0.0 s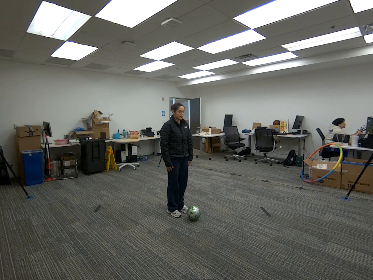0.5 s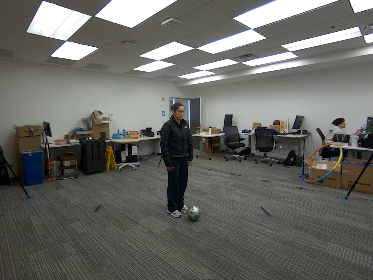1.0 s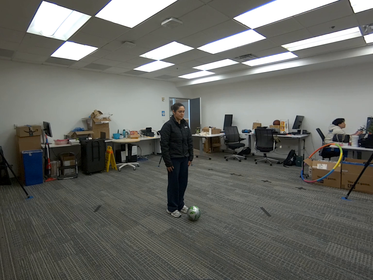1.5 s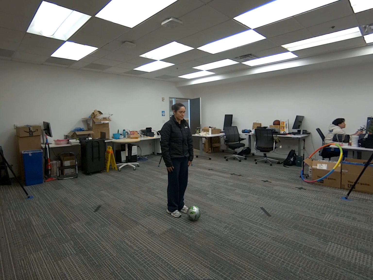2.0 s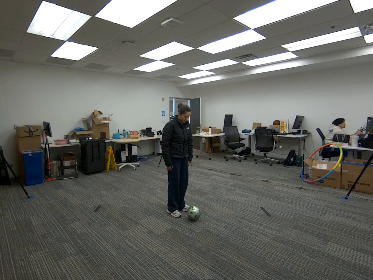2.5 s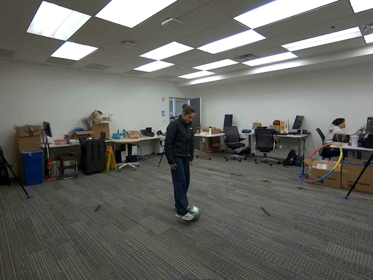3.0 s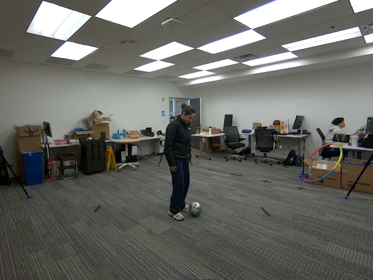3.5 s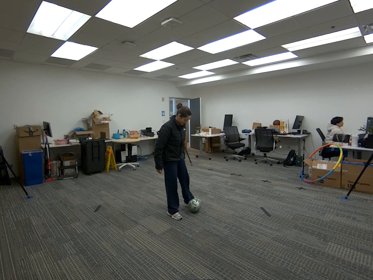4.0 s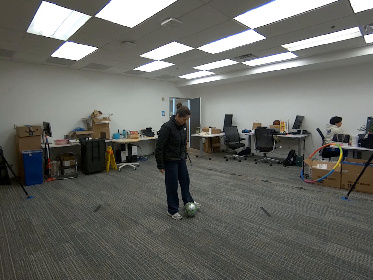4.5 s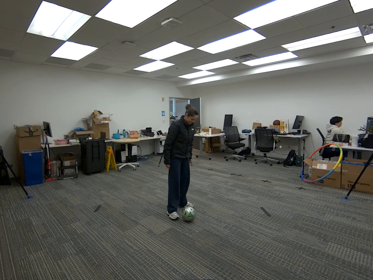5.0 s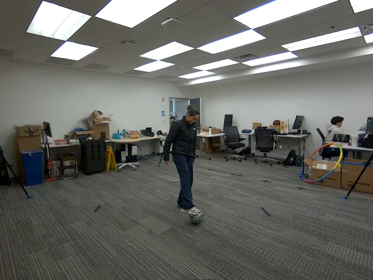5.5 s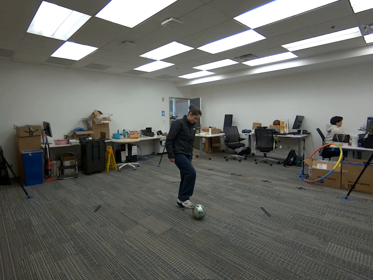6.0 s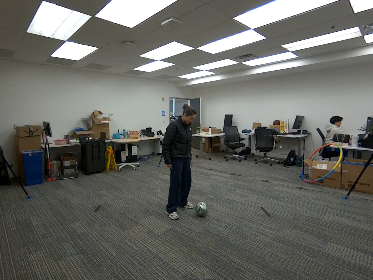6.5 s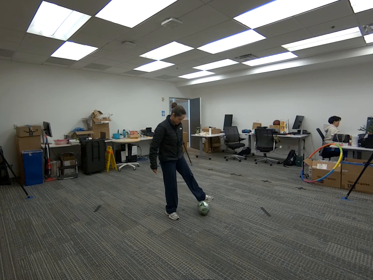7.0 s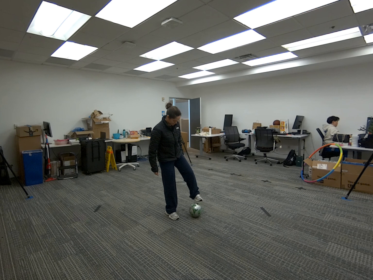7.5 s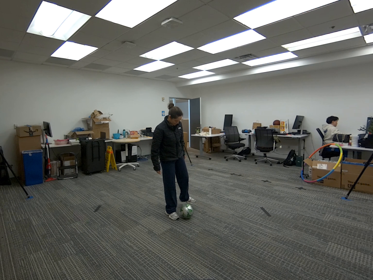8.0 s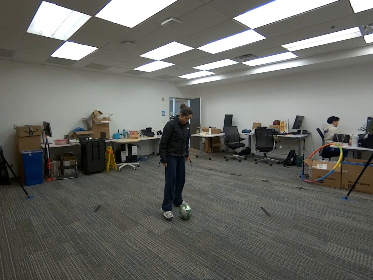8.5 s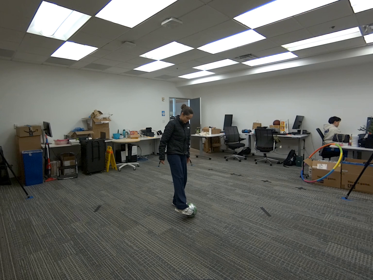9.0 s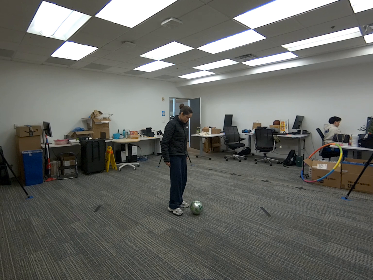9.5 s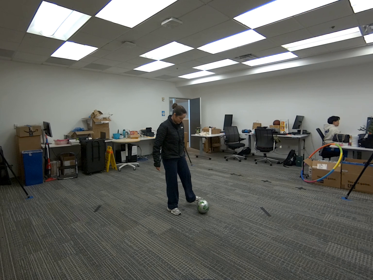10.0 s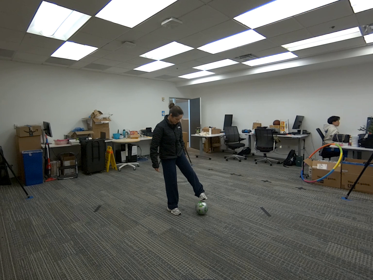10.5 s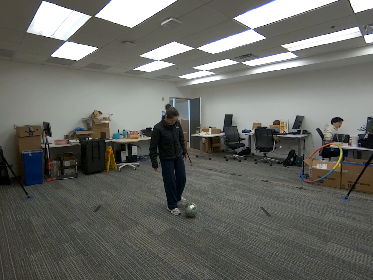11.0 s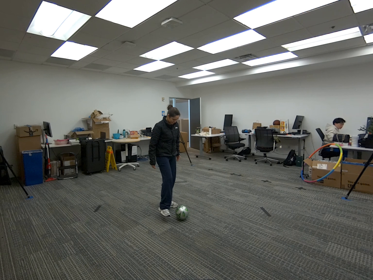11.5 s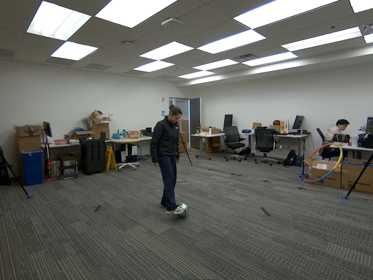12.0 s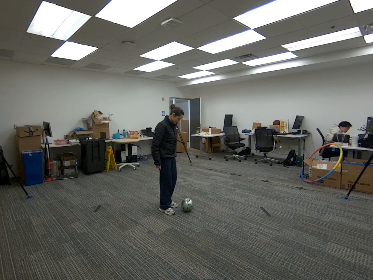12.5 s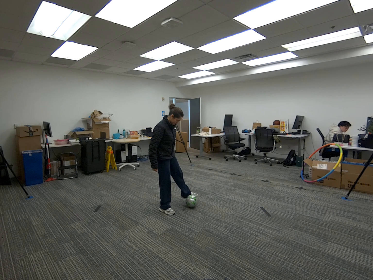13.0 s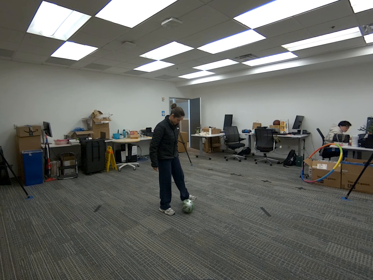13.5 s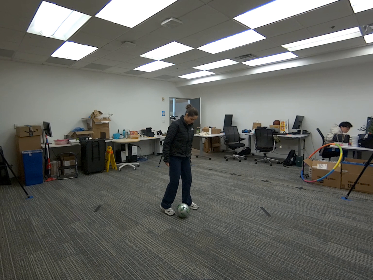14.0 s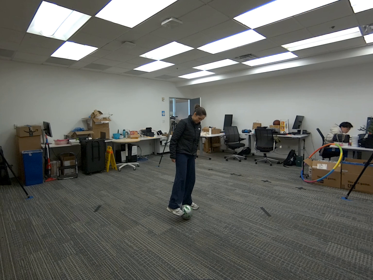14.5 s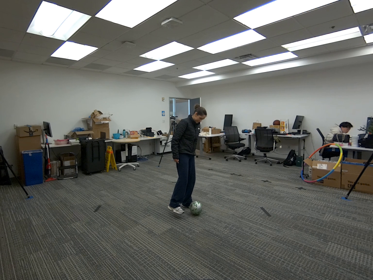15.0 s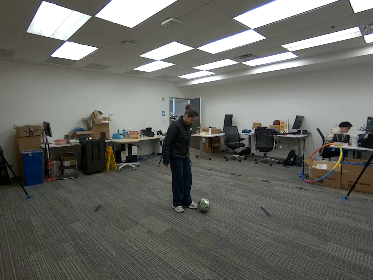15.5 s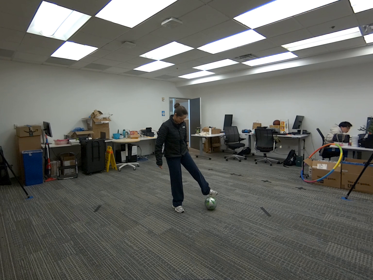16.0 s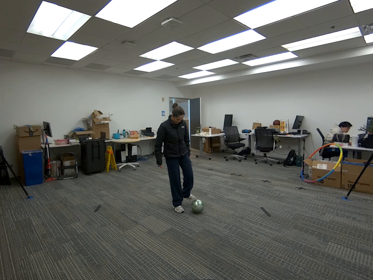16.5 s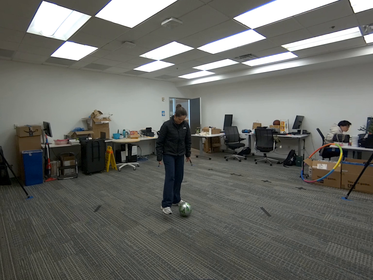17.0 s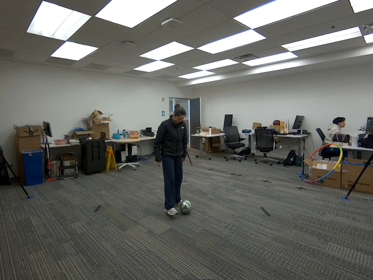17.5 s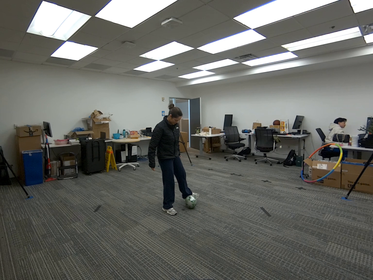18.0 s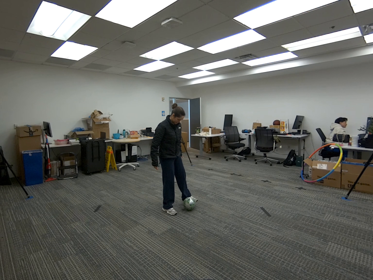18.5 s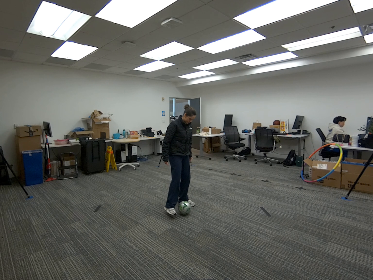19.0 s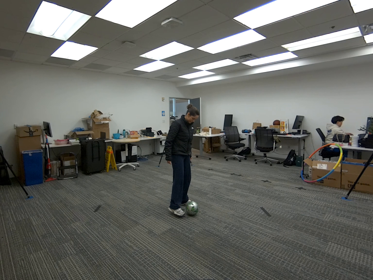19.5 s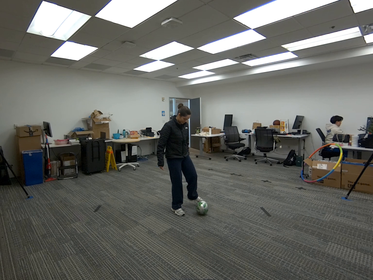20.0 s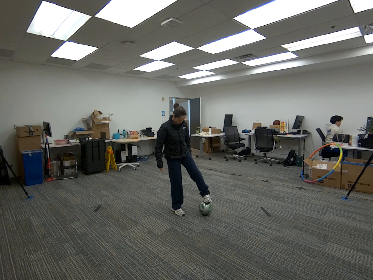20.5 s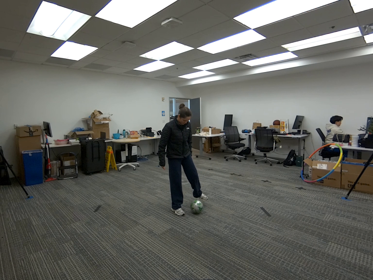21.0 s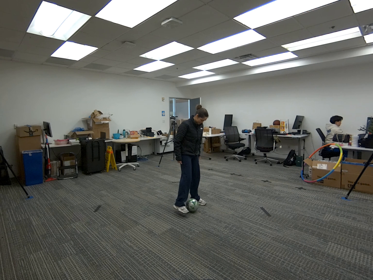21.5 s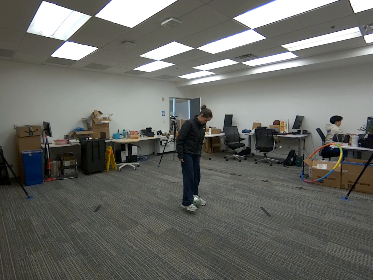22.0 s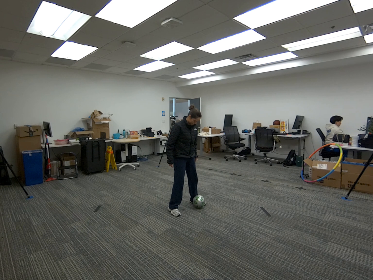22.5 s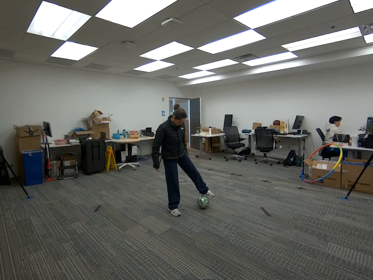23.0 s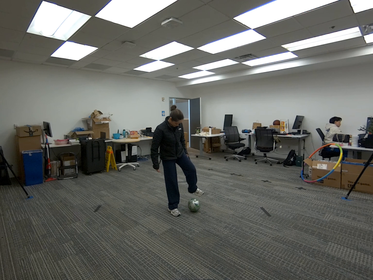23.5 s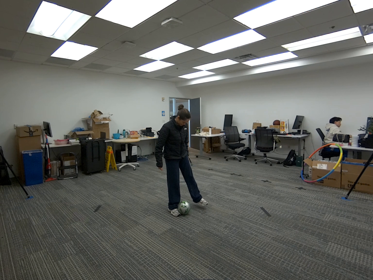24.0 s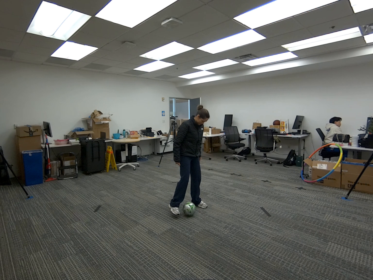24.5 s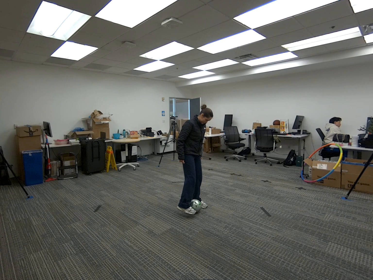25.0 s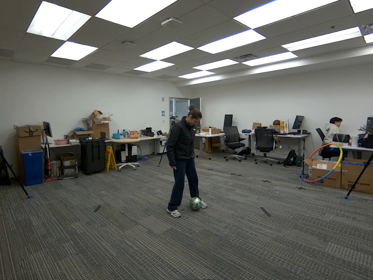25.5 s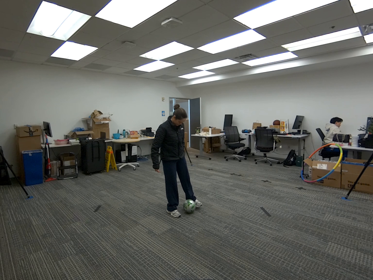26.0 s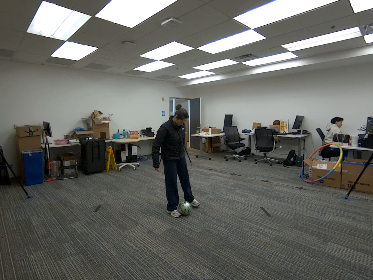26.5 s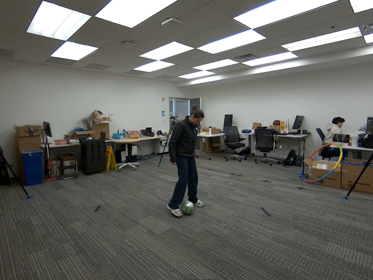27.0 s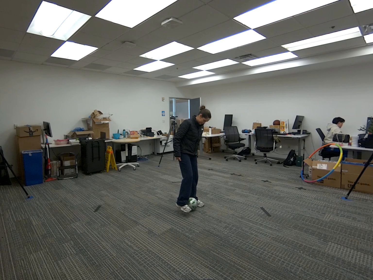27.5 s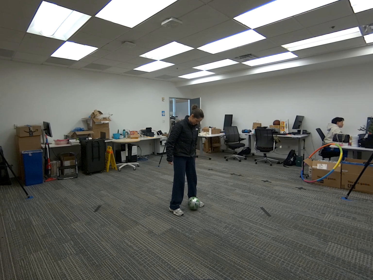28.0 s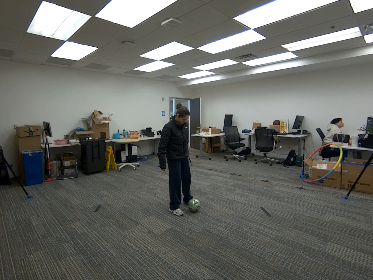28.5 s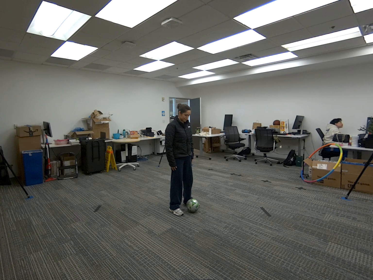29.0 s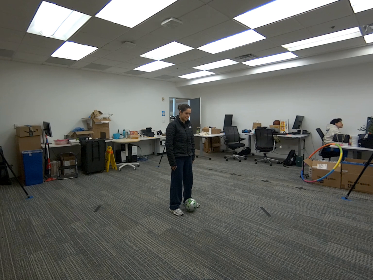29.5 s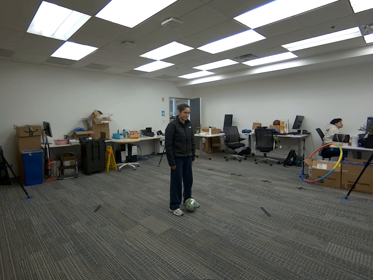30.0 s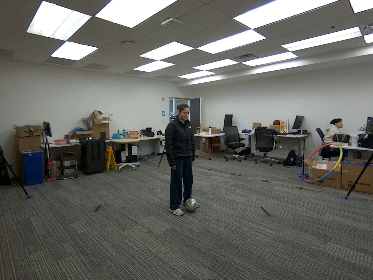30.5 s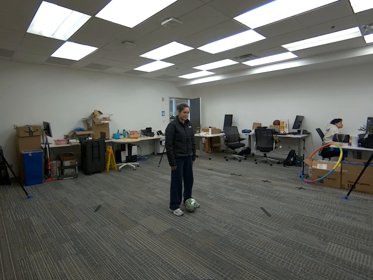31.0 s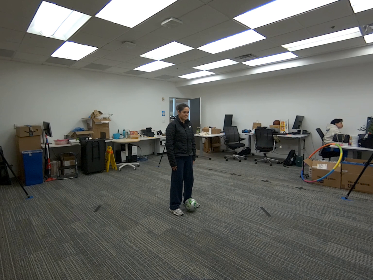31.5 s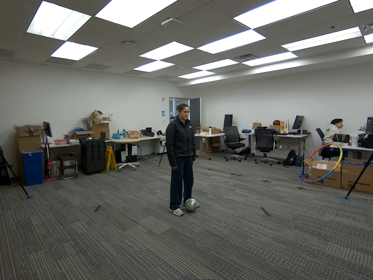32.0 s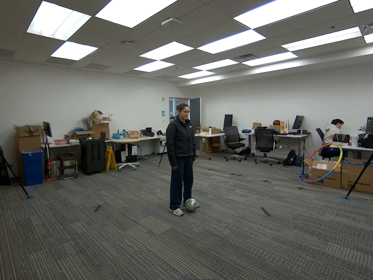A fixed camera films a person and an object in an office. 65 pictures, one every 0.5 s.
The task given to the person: Walk up to the soccer ball and proceed to pass the soccer ball side to side within the bounding area.
